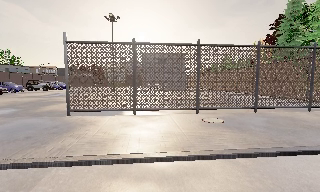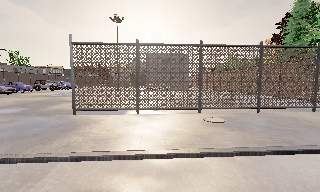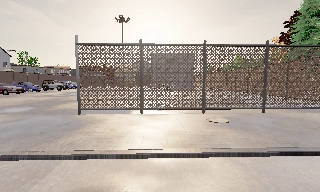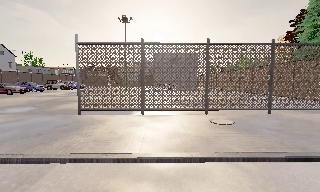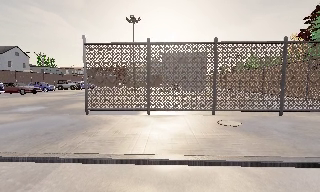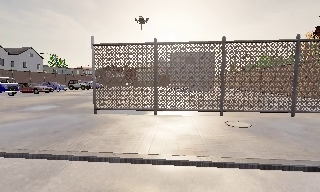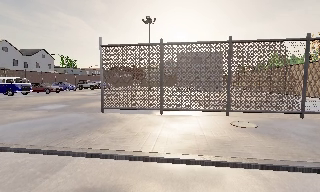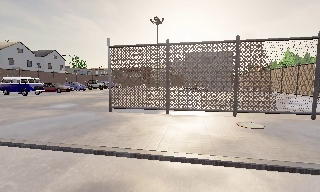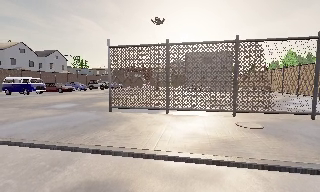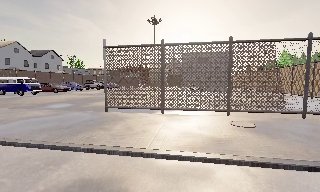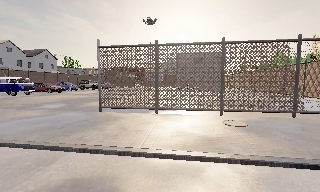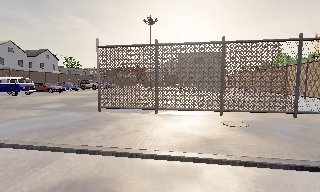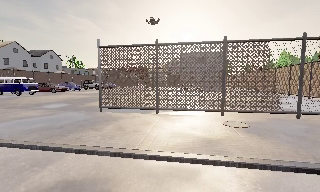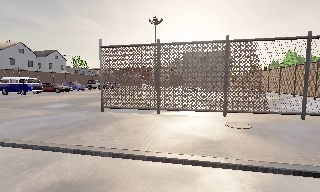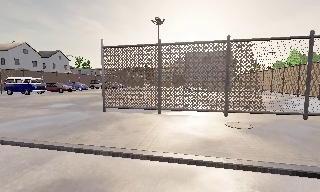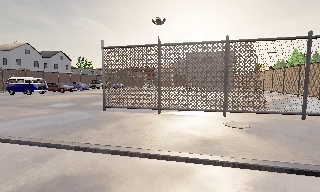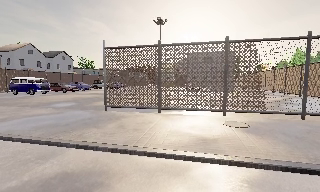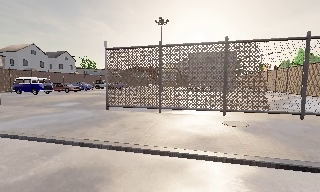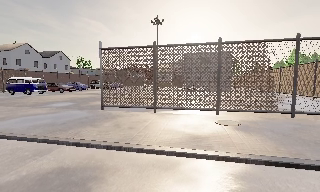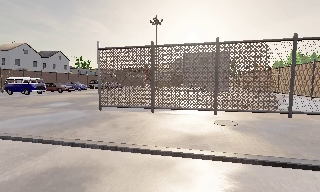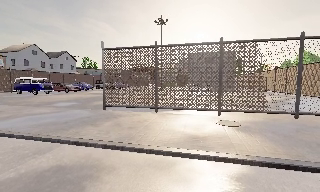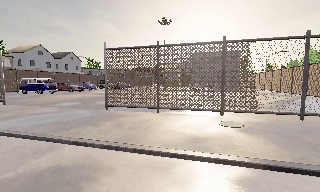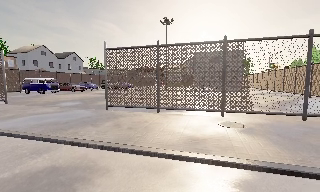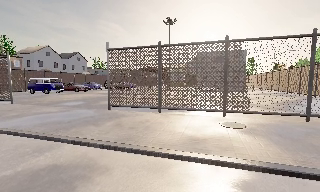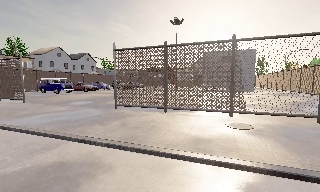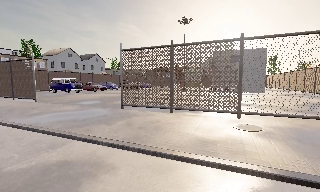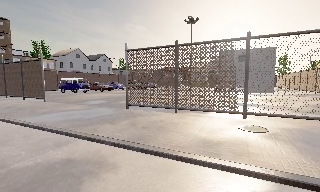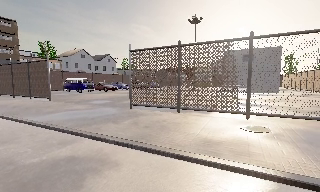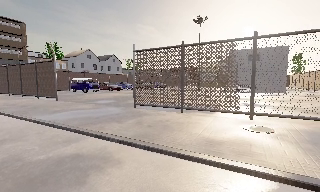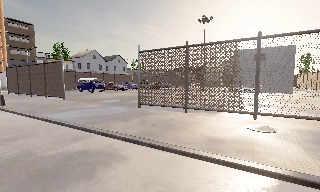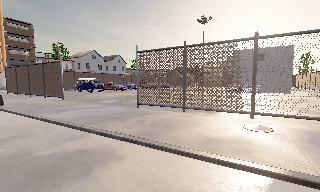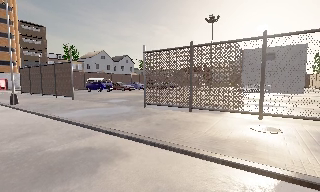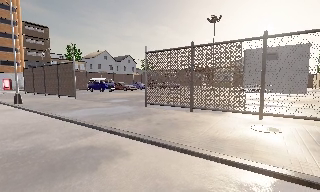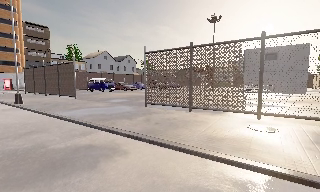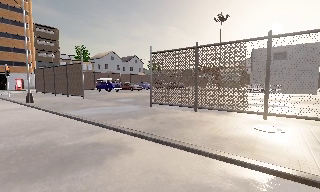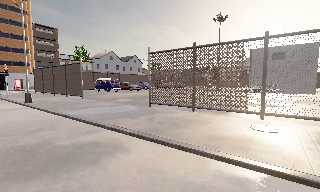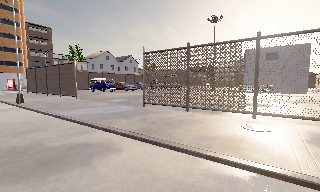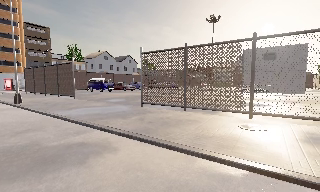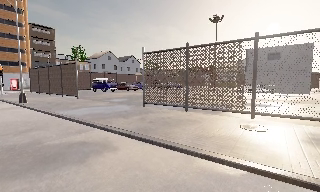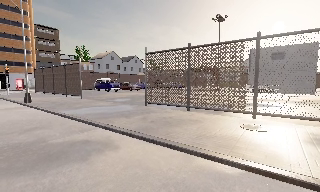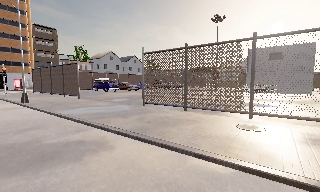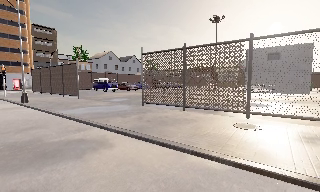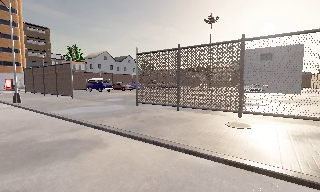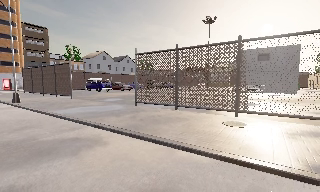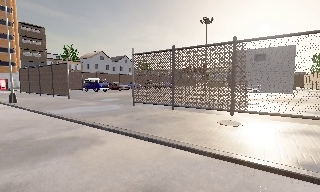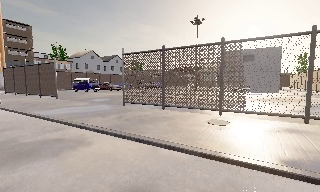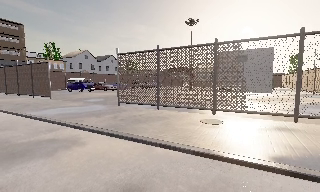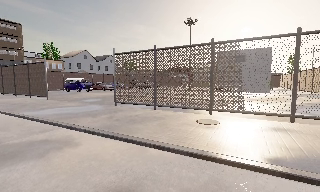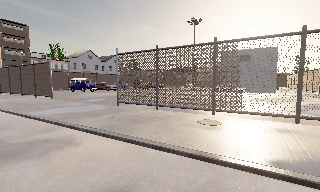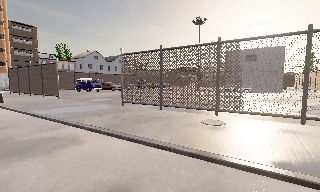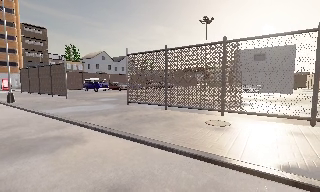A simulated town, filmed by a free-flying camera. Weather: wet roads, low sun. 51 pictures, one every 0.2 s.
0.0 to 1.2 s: The scene slides to the right, as the camera pans about 15 degrees to its left.
1.2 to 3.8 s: The camera travels to its right, about 1 m.
3.8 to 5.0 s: The scene slides to the right, as the camera pans about 10 degrees to its left. It travels to its right, about 0.5 m.
5.0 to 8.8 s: The camera pans to its left, which is counterclockwise from overhead, by about 10 degrees. It travels to its right and backward, about 1.5 m.
8.8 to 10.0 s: The camera travels to its right, about 0.5 m, so close, fixed things drift to the left.
The film runs backward here.
